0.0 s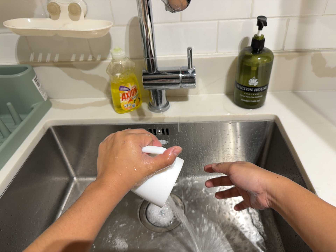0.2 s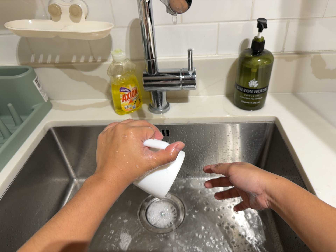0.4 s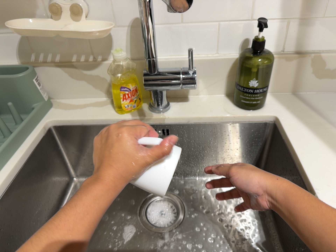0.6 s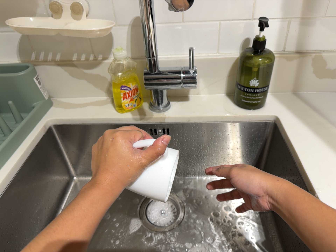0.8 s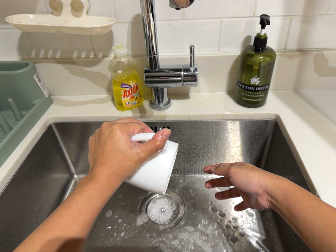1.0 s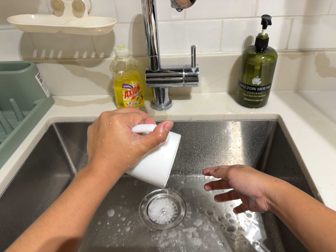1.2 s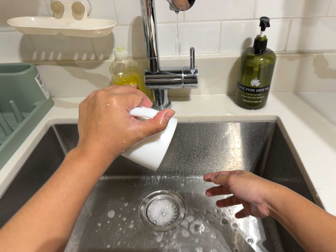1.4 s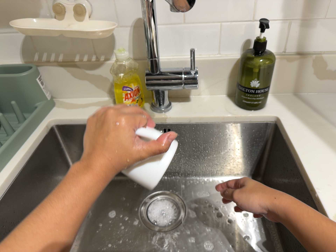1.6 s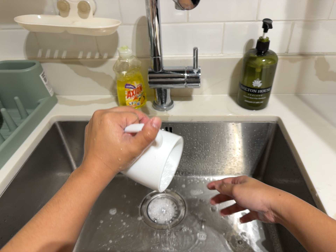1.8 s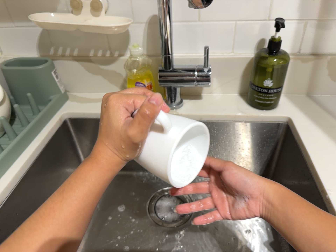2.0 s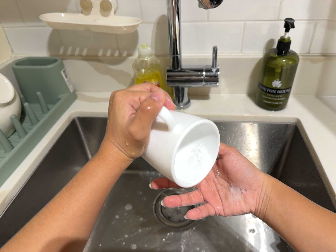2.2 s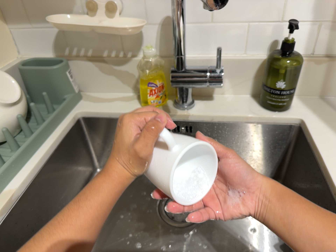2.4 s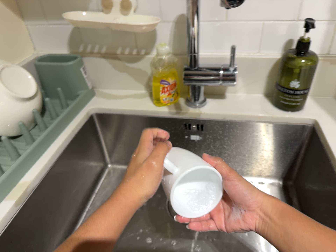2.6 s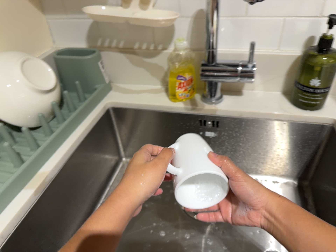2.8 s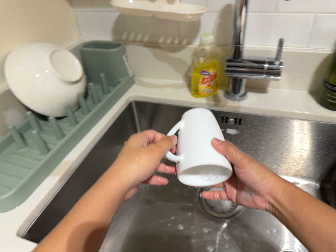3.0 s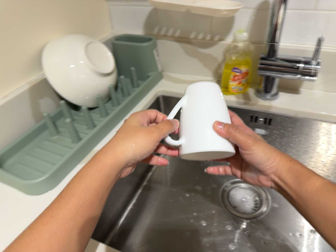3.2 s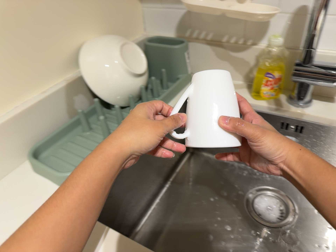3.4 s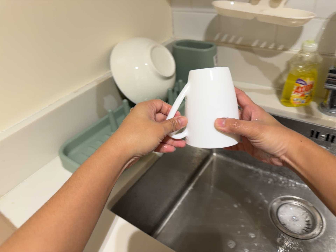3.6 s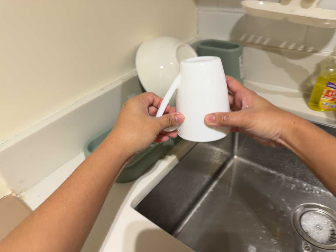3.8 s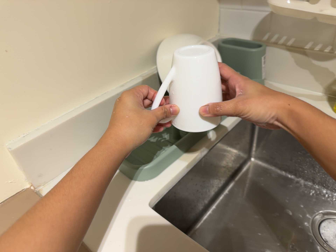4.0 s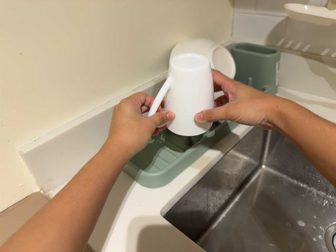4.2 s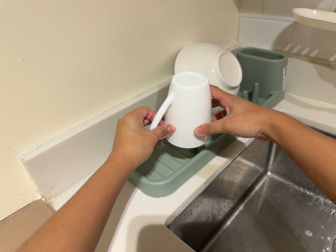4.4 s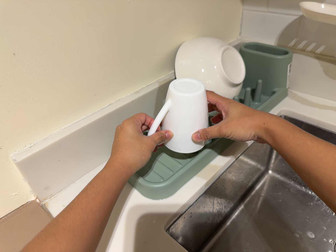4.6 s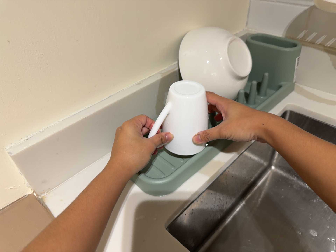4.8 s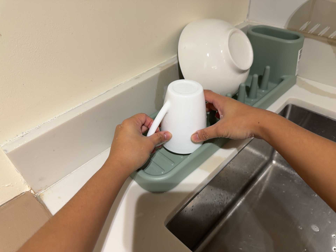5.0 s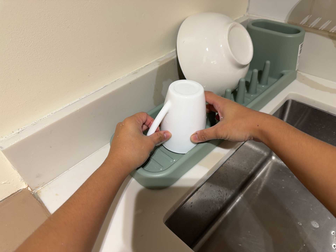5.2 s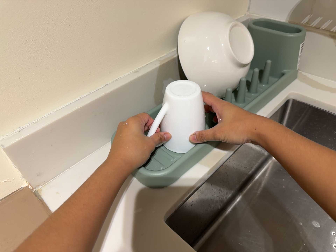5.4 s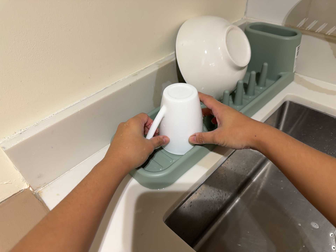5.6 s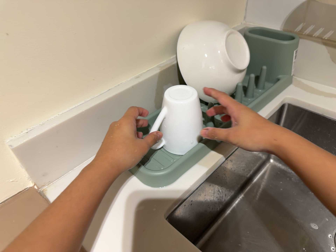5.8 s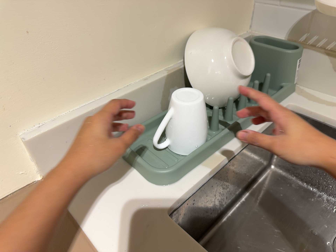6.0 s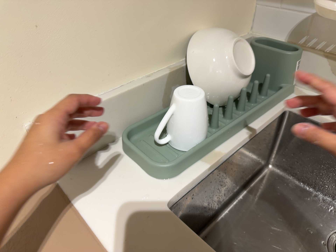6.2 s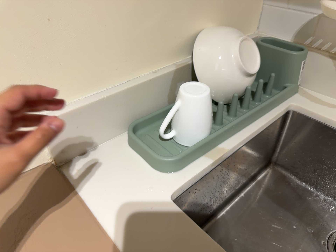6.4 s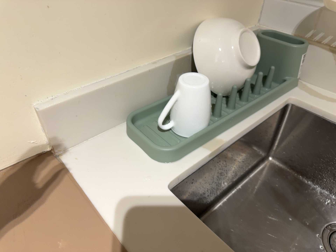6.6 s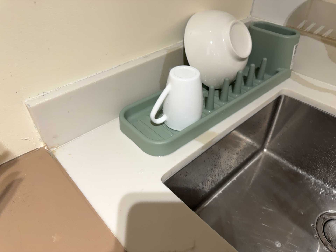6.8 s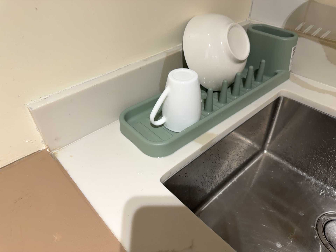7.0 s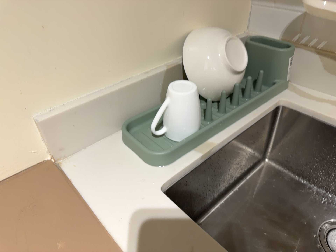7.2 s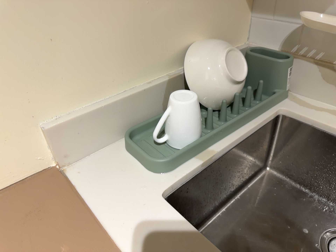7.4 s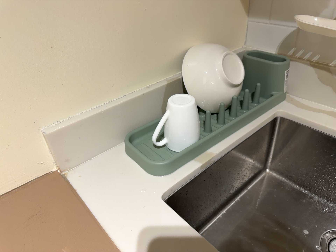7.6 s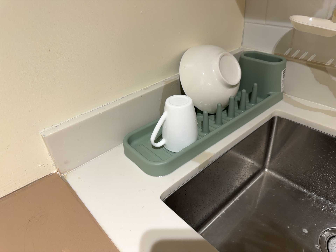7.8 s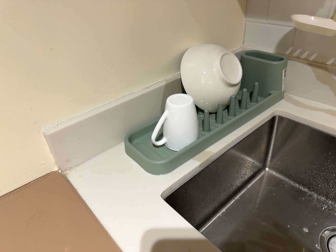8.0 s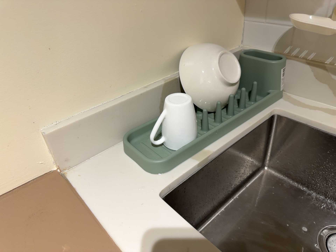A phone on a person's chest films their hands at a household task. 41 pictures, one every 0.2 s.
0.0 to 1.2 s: The camera keeps its place and its aim.
1.2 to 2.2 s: The camera shifts only a little, or ends up much as it began.
2.2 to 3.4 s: The camera pans to its left by about 20 degrees. It travels to its left, about 9 cm, so close, fixed things drift to the right. It rolls about its line of sight by about 15 degrees, and the scene rotates clockwise.
3.4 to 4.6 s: The camera travels forward and to its left, about 10 cm, so what stands in front looms larger.
4.6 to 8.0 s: The camera travels backward and toward the bottom of its view, about 12 cm, so what stands in front gets smaller.
The film runs forward here.
